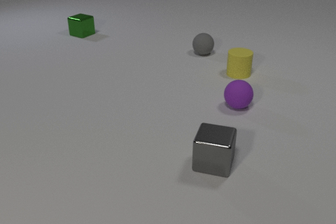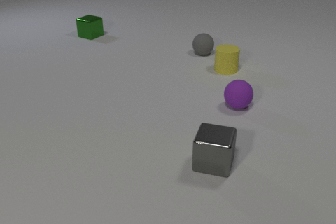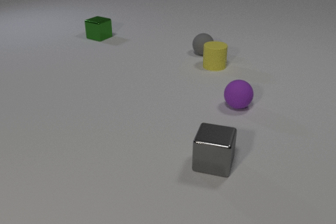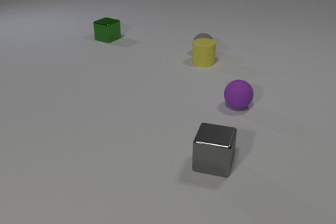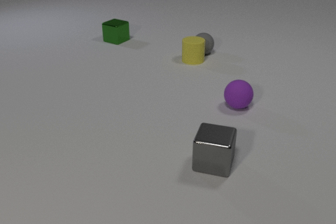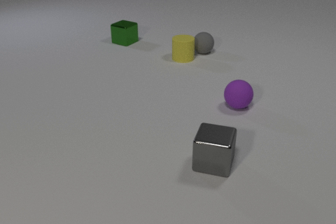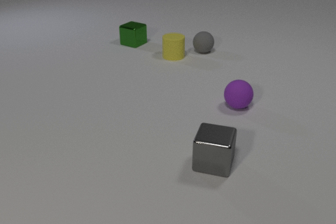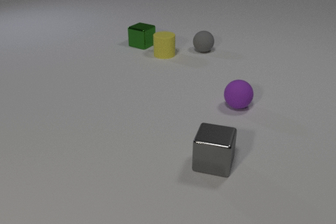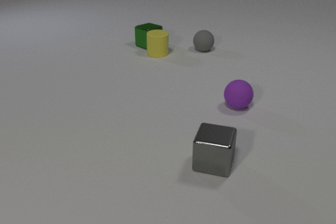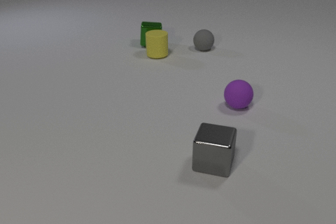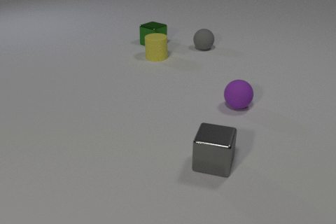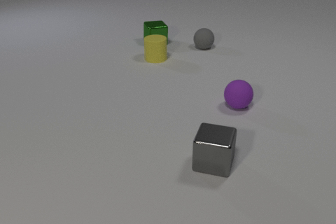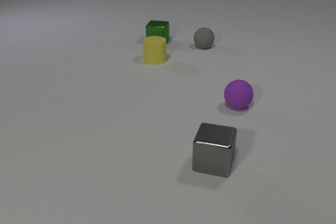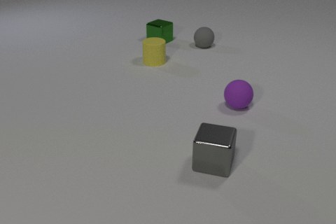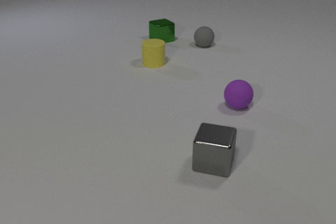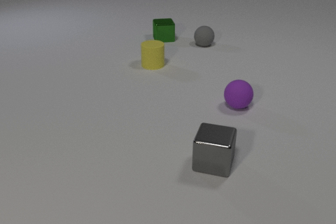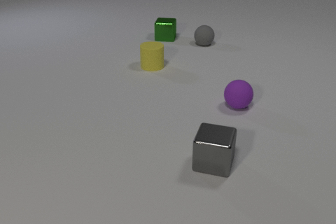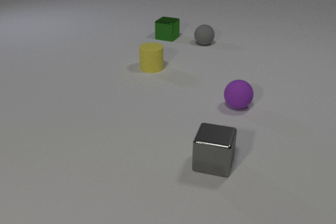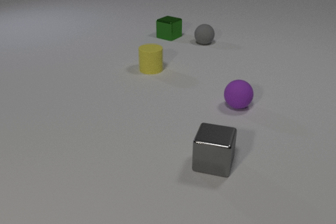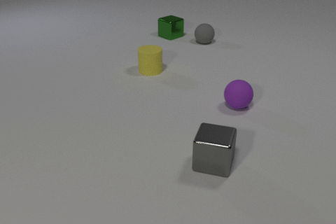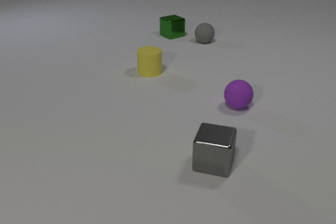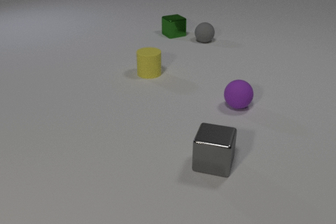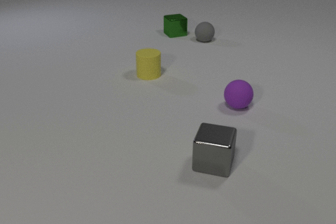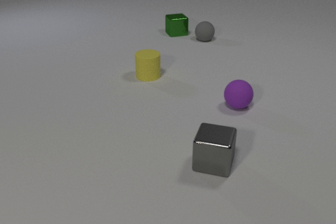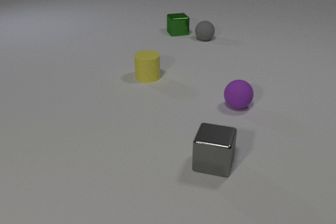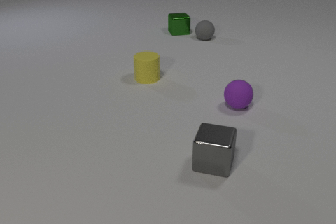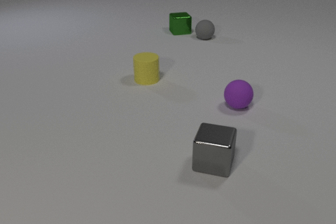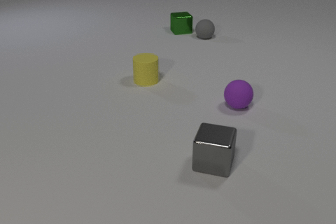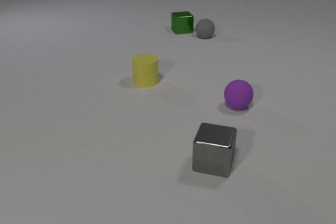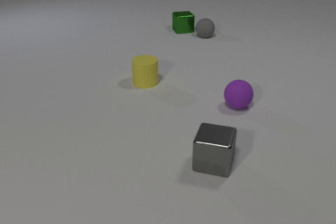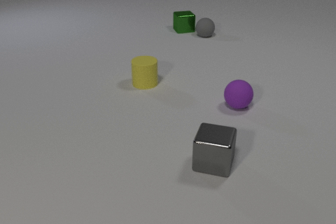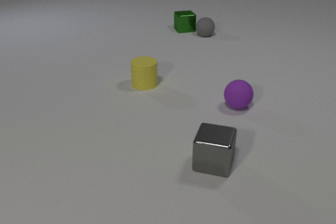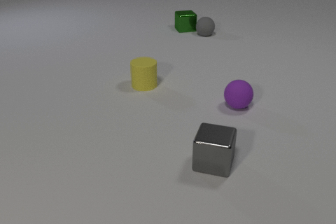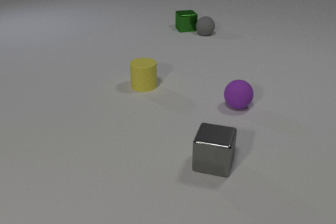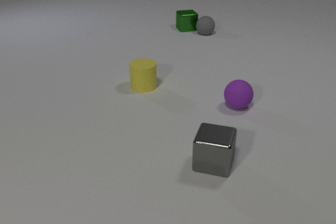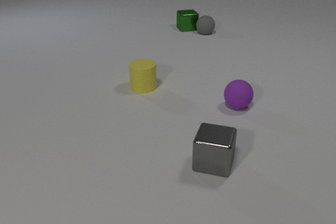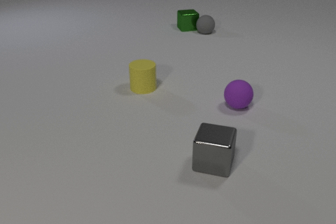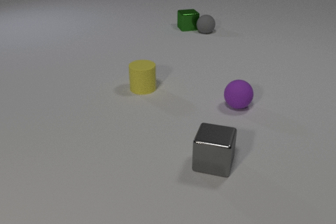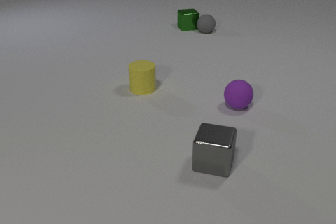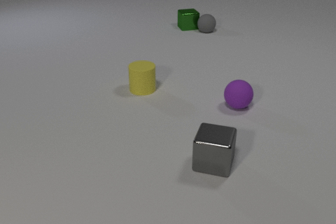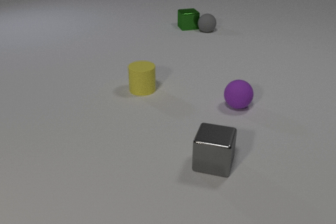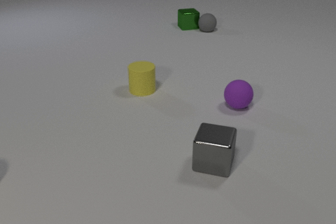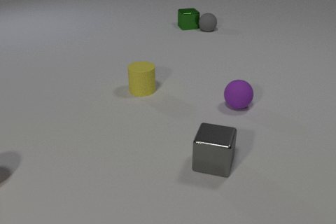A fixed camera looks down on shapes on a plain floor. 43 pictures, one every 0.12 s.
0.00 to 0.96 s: The green metal cube slides to the right and toward the camera. The yellow rubber cylinder slides to the left and away from the camera. The gray rubber sphere rolls away from the camera. The yellow rubber cylinder and the gray rubber sphere collide. The green metal cube and the yellow rubber cylinder collide.
0.96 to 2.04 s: The green metal cube slides away from the camera and to the right. The yellow rubber cylinder slides toward the camera. The gray rubber sphere rolls away from the camera.
2.04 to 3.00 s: The green metal cube slides away from the camera and to the right. The yellow rubber cylinder slides toward the camera. The gray rubber sphere rolls away from the camera.
3.00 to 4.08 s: The green metal cube slides away from the camera and to the right. The yellow rubber cylinder slides toward the camera. The gray rubber sphere rolls away from the camera.
4.08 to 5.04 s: The green metal cube slides away from the camera. The yellow rubber cylinder slides toward the camera. The gray rubber sphere rolls away from the camera. The green metal cube and the gray rubber sphere collide.
How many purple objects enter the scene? 0.
How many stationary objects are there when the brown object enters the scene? 2.
What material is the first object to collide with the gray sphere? rubber.
